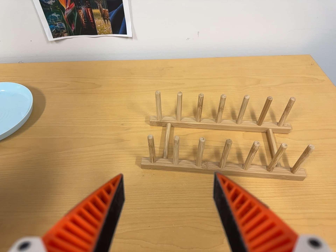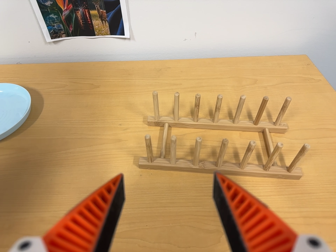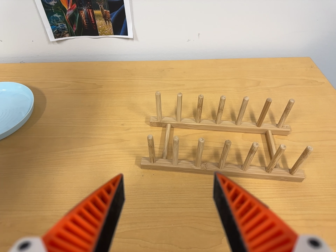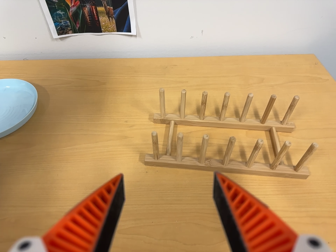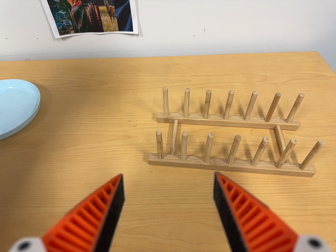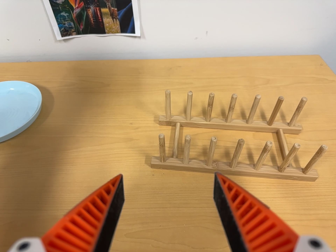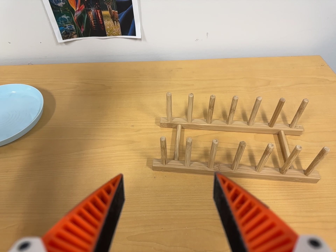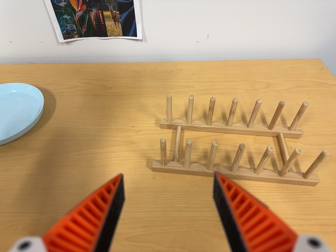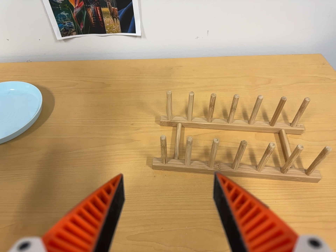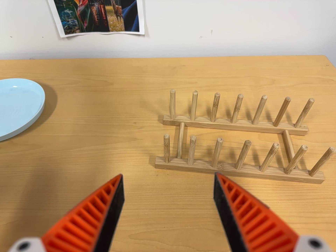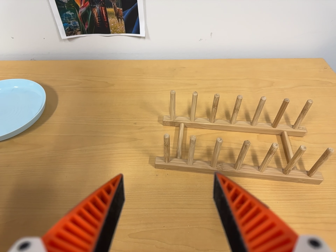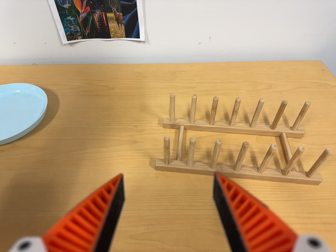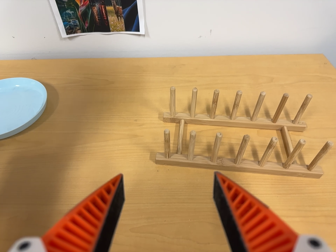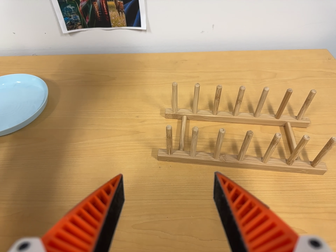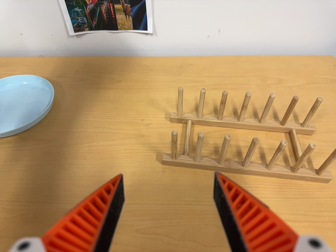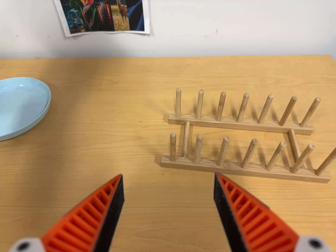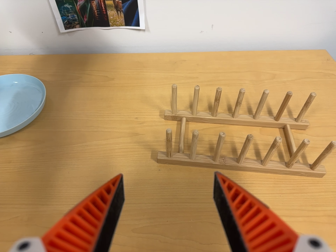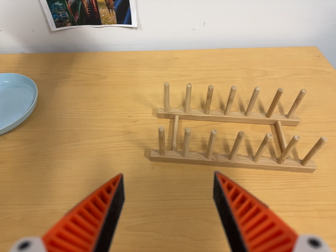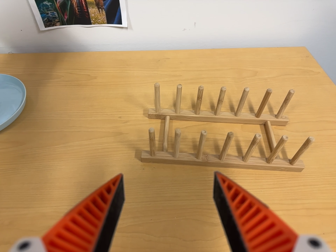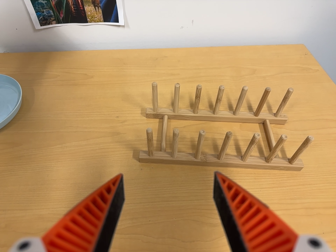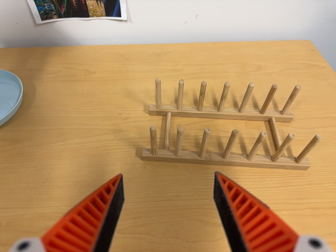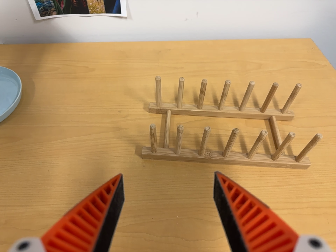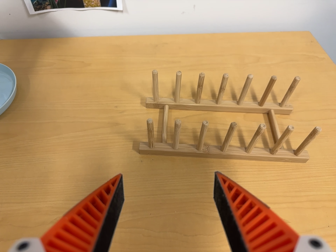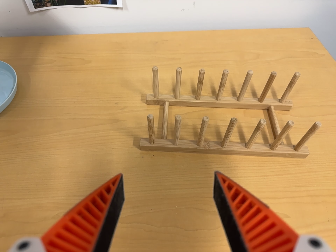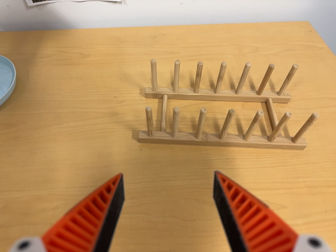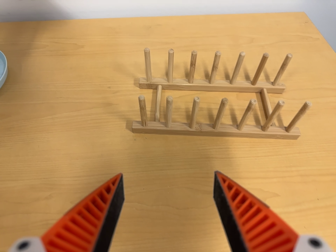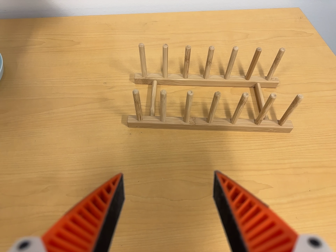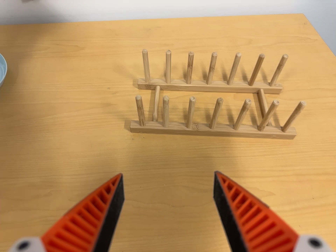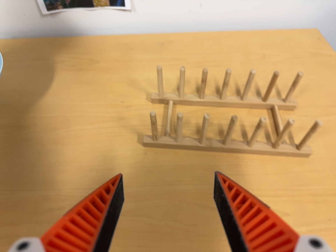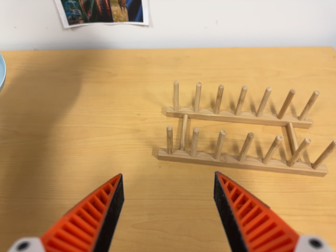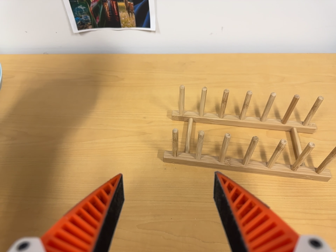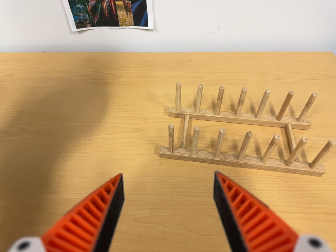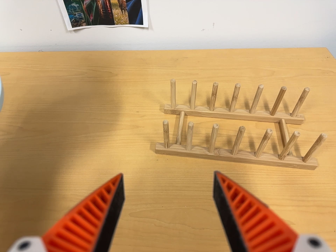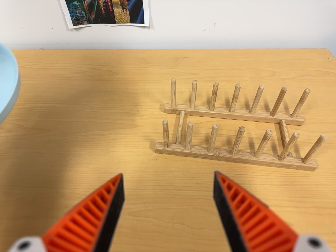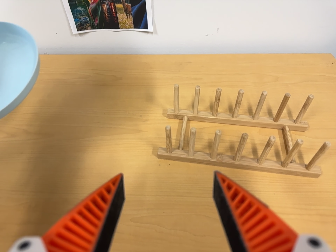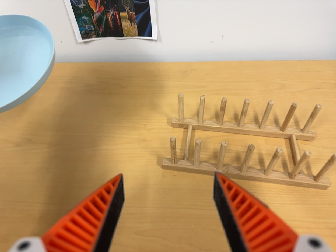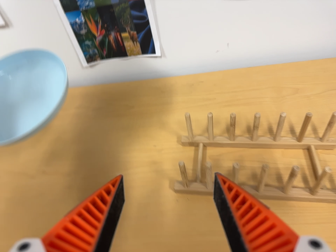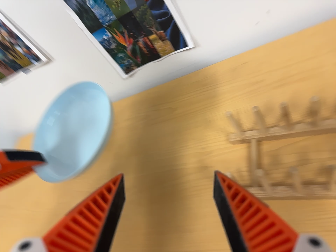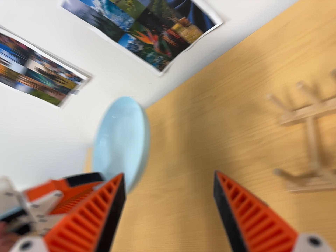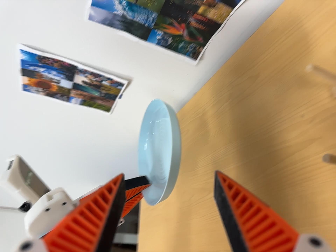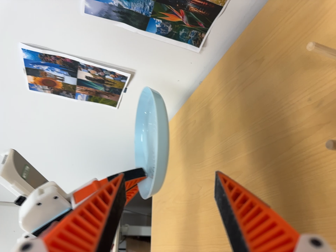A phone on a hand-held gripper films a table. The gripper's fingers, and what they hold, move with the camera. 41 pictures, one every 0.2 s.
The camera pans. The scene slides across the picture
to the right.
0.0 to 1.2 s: The camera shifts only a little, or ends up much as it began.
1.2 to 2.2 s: The camera keeps its place and its aim.
2.2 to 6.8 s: The camera shifts only a little, or ends up much as it began.
6.8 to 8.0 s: The scene slides to the right, as the camera pans about 55 degrees to its left. It travels to its right, toward the top of its view and forward, about 24 cm. Its aim tips toward the bottom of its view by about 10 degrees. It rolls about its line of sight by about 40 degrees, and the scene rotates counterclockwise.
The film runs forward here.
